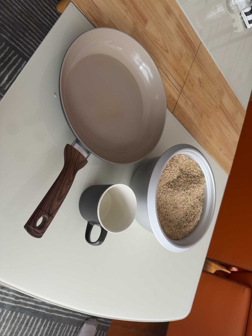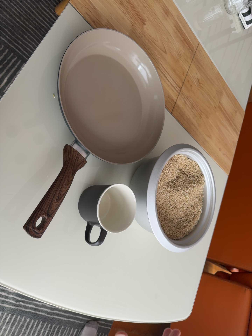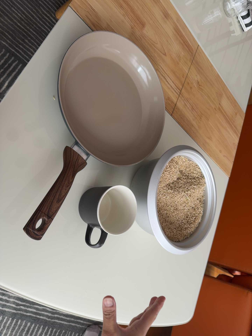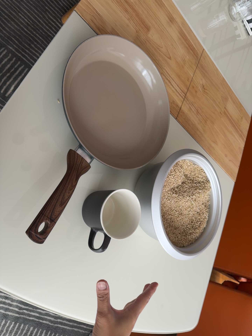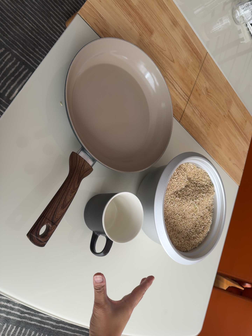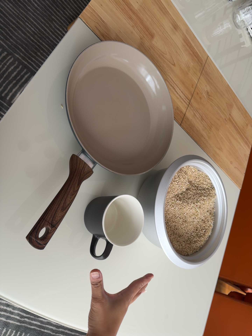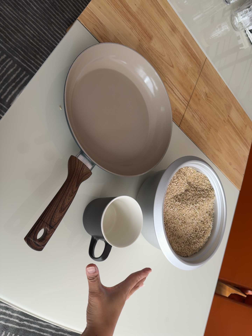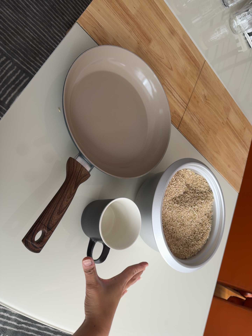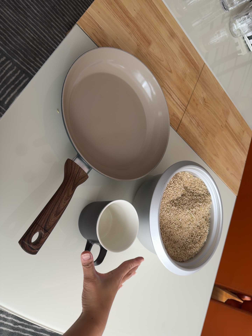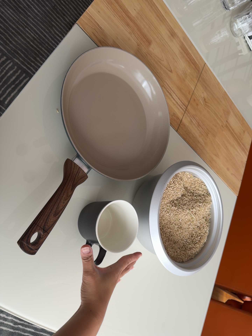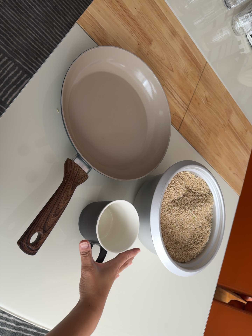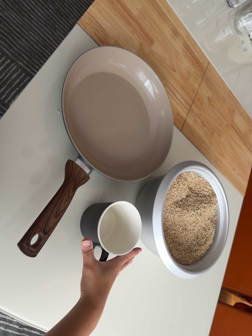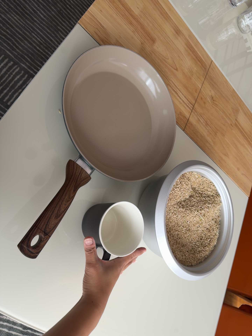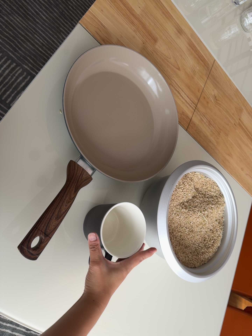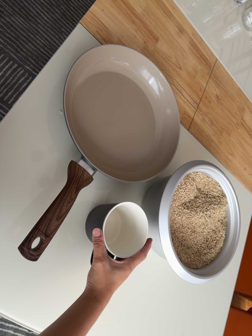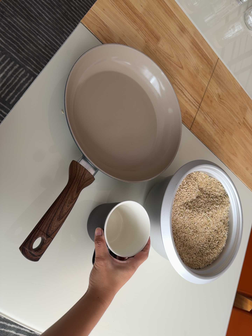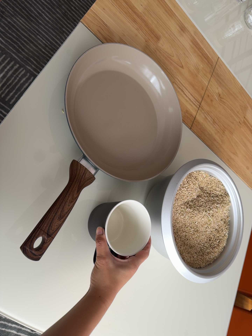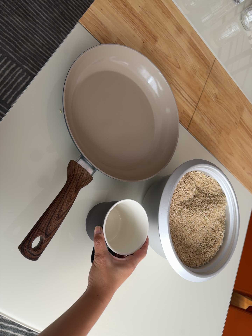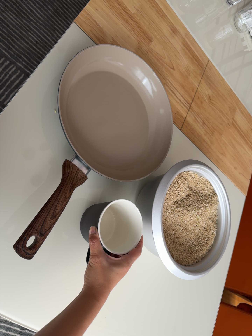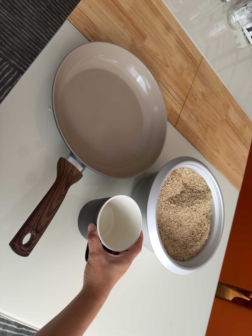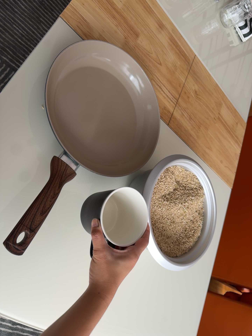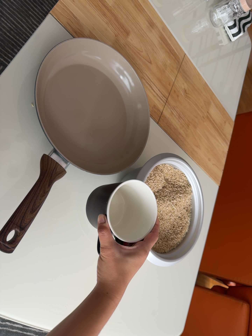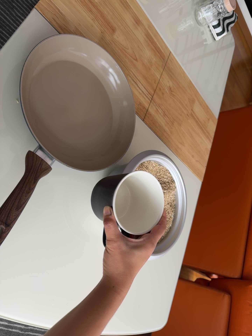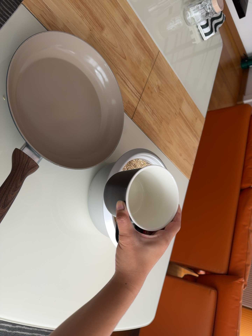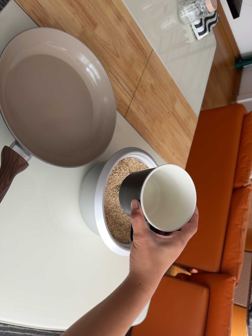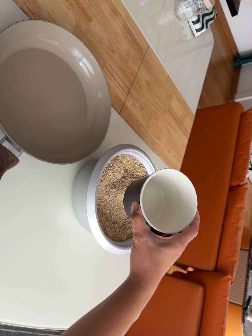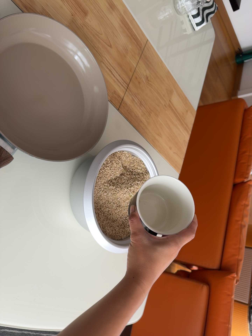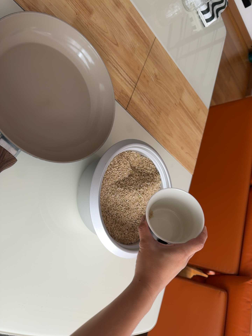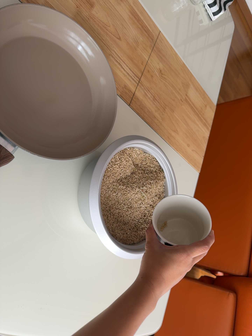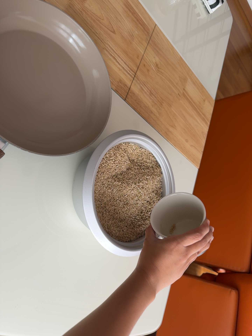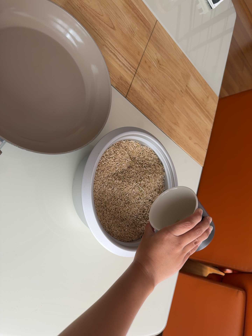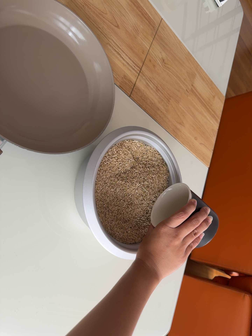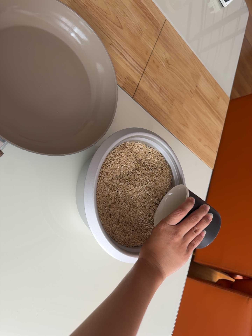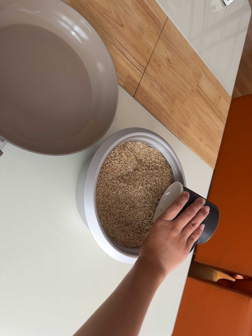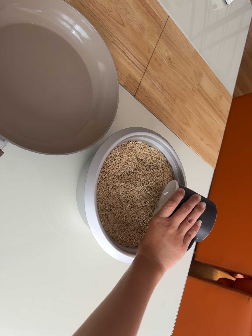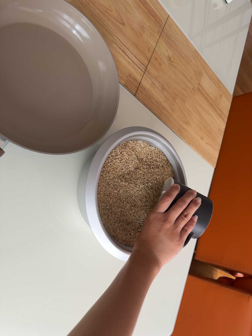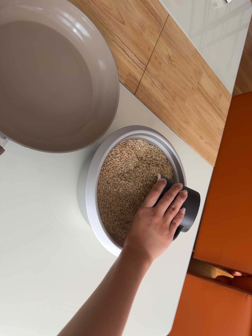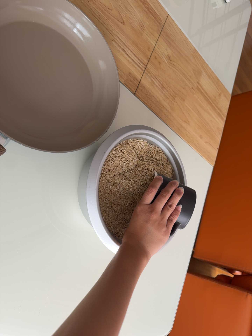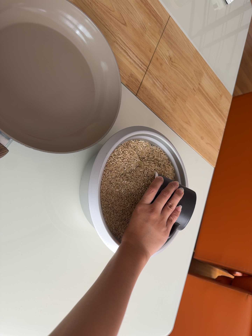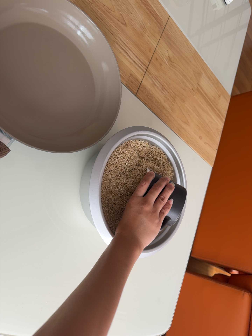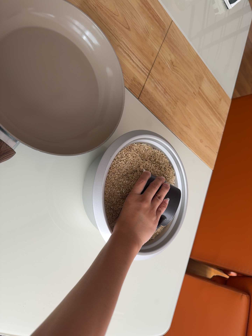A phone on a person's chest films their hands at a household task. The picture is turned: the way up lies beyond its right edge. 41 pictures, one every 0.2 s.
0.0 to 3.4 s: The camera shifts only a little, or ends up much as it began.
3.4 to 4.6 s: The camera pans to its right by about 10 degrees.
4.6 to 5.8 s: The camera travels forward and to its right, about 10 cm, so what stands in front looms larger.
5.8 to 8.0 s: The camera shifts only a little, or ends up much as it began.
The film runs forward here.
